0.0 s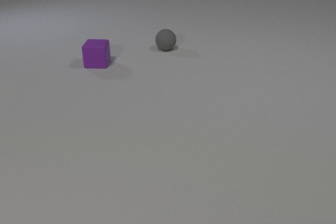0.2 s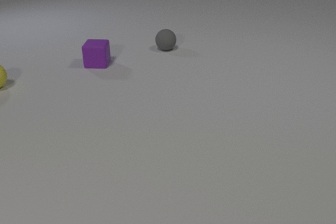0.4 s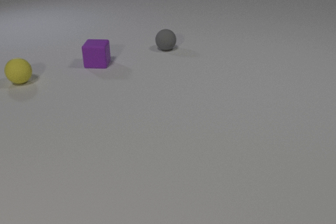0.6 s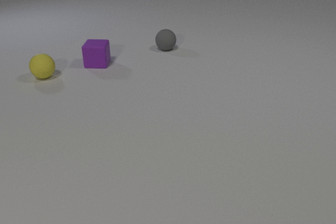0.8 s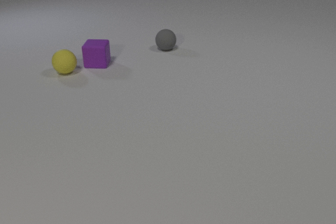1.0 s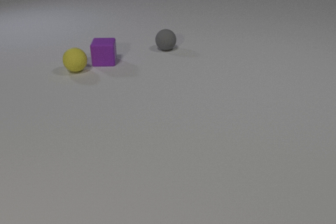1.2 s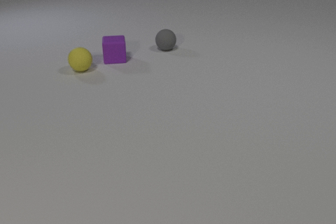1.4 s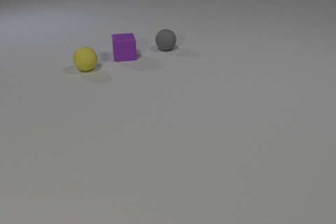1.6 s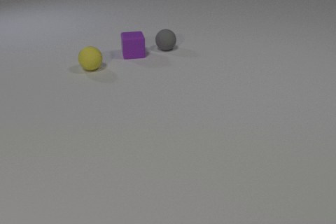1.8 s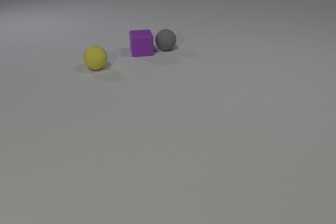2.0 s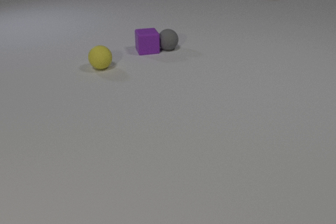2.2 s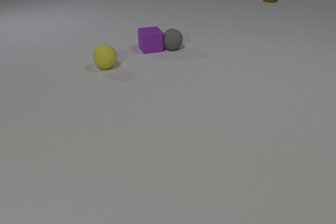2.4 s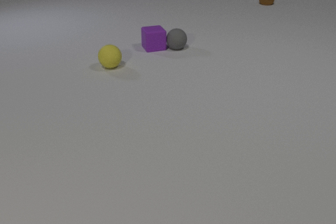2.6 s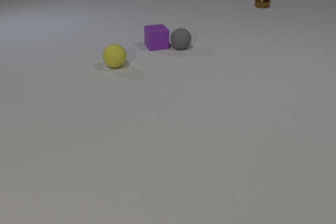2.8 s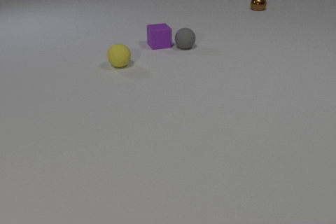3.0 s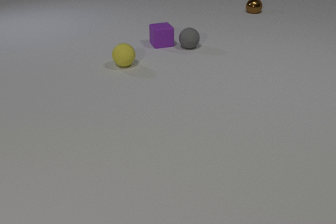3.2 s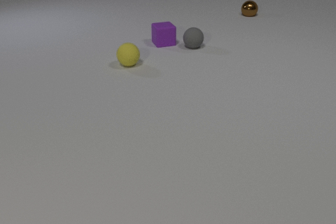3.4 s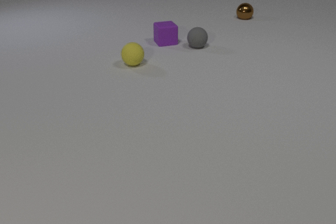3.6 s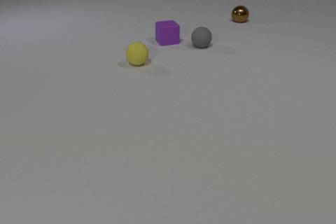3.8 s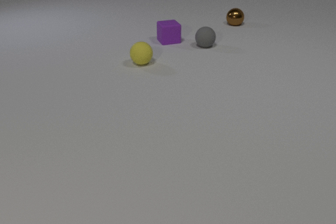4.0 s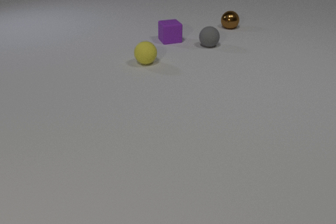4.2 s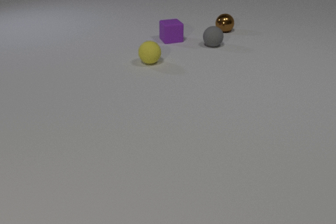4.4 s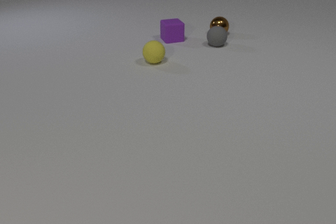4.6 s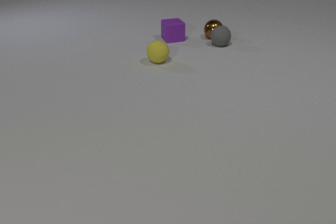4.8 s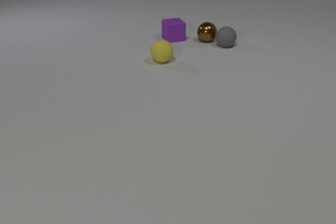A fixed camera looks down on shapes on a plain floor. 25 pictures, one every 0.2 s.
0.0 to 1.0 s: The yellow rubber sphere comes in at the left edge, rolls to the right. The purple rubber cube slides to the right. The yellow rubber sphere and the purple rubber cube collide.
1.0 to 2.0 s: The yellow rubber sphere rolls to the right. The purple rubber cube slides to the right and away from the camera. The brown metal sphere comes in at the top edge, rolls toward the camera. The purple rubber cube and the gray rubber sphere collide.
2.0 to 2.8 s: The yellow rubber sphere rolls to the right. The purple rubber cube slides away from the camera and to the right. The brown metal sphere rolls toward the camera. The gray rubber sphere rolls to the right.
2.8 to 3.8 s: The yellow rubber sphere rolls to the right. The purple rubber cube slides away from the camera and to the right. The brown metal sphere rolls toward the camera. The gray rubber sphere rolls to the right.
3.8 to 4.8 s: The yellow rubber sphere rolls to the right. The purple rubber cube slides away from the camera and to the right. The brown metal sphere rolls toward the camera and to the left. The gray rubber sphere rolls to the right. The brown metal sphere and the gray rubber sphere collide.
Are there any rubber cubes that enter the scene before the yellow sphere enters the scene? no.
What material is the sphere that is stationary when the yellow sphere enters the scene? rubber.
What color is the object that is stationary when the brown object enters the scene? gray.
